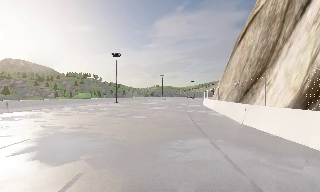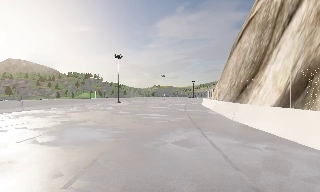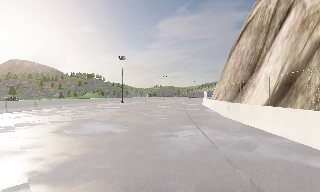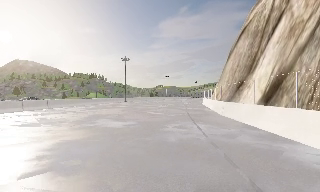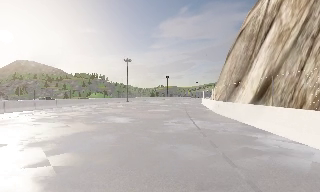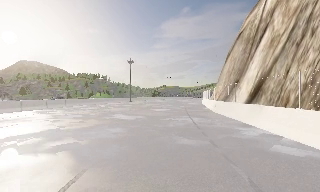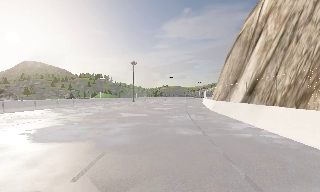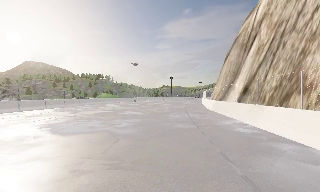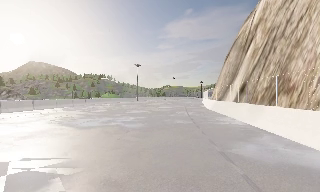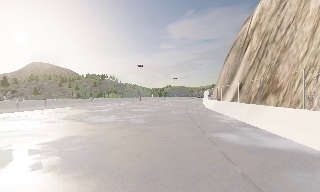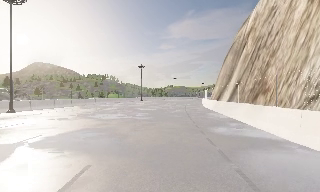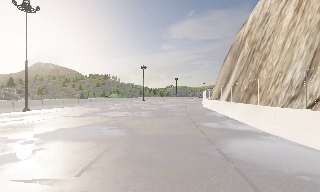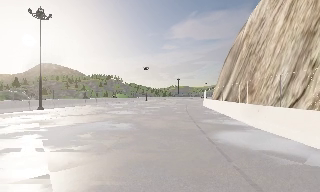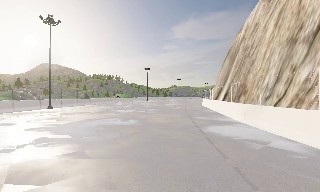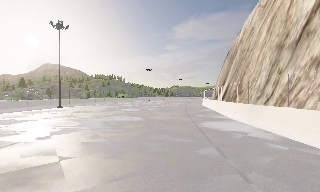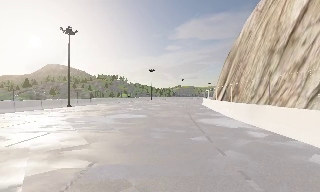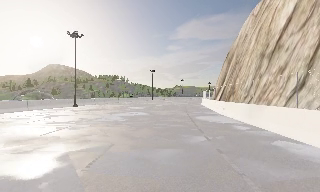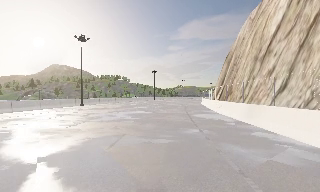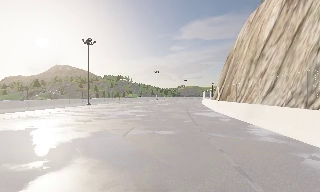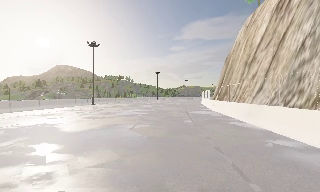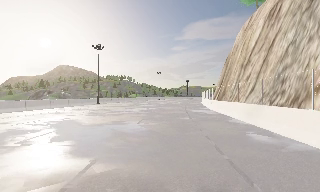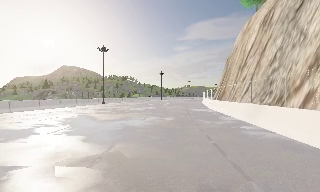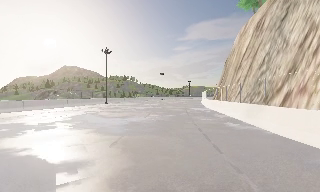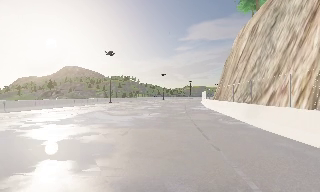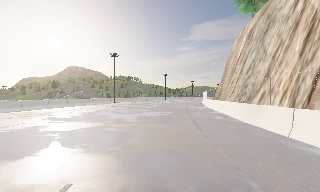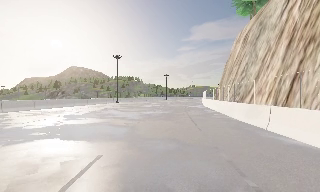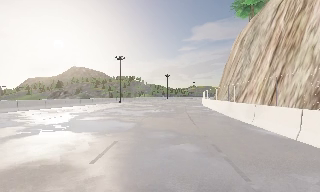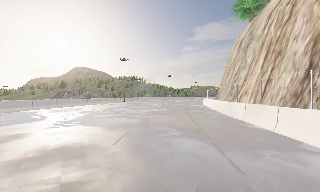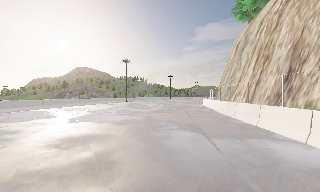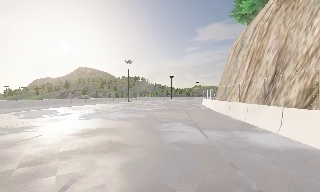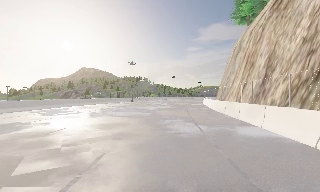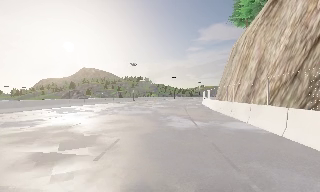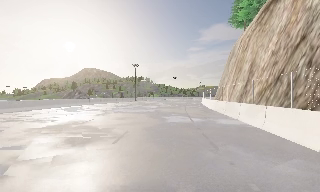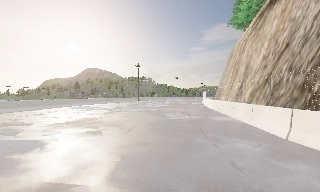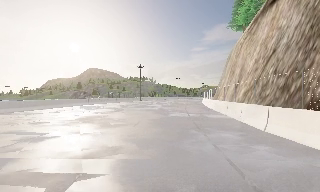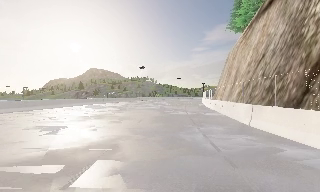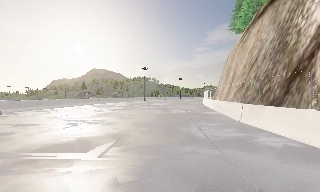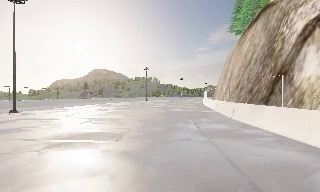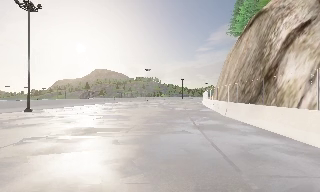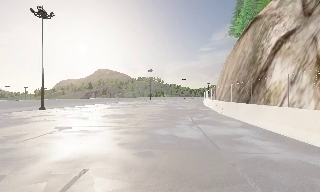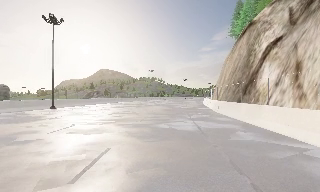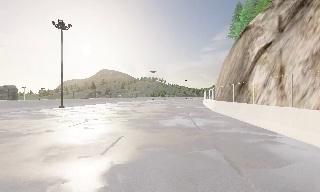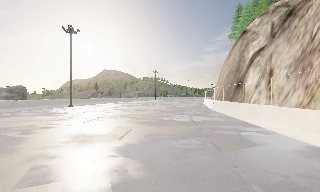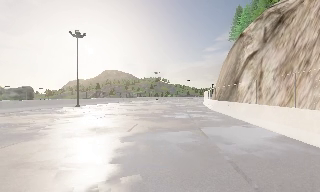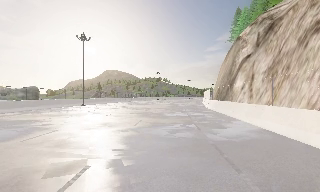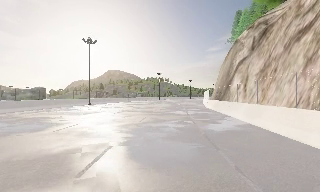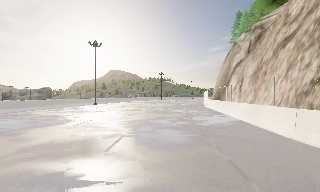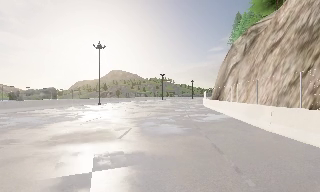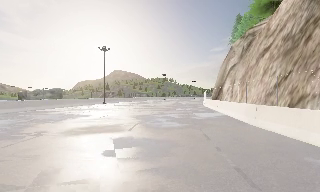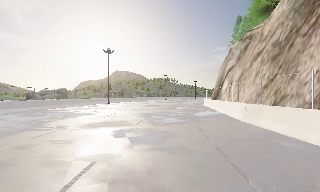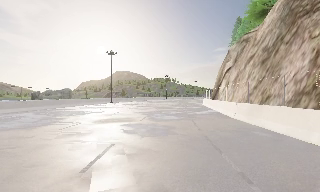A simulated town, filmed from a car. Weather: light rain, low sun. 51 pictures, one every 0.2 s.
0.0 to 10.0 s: The scene slides to the right, as the camera pans about 25 degrees to its left. It travels backward, about 75 m, so what stands in front gets smaller.
The film runs backward here.
